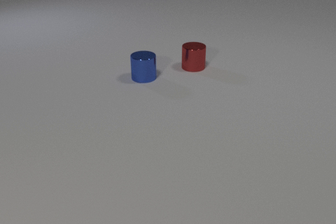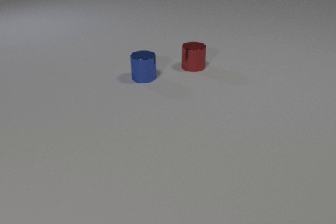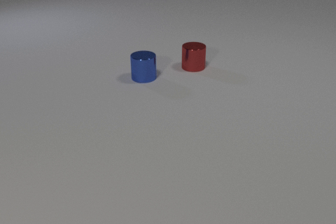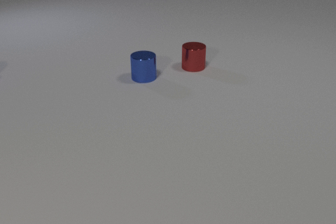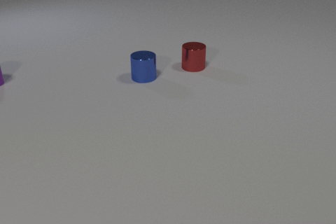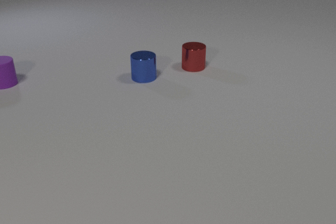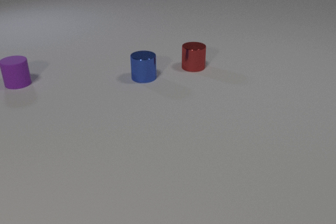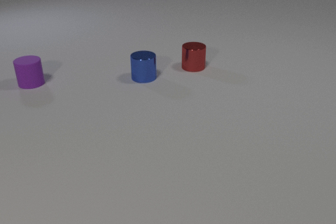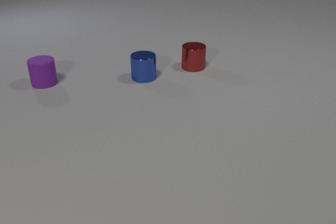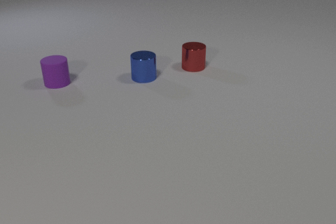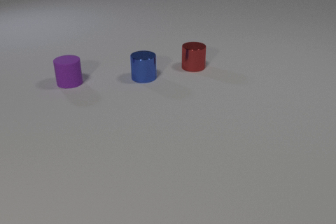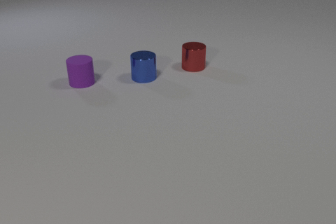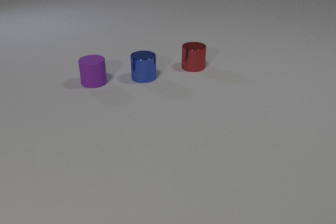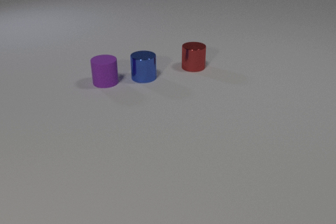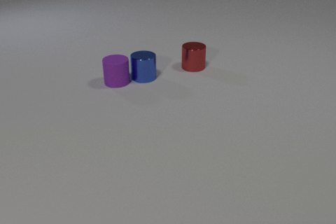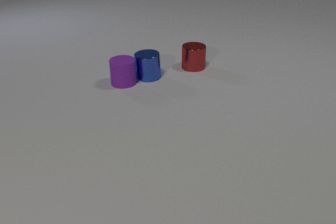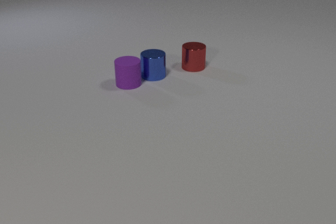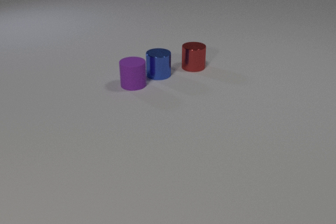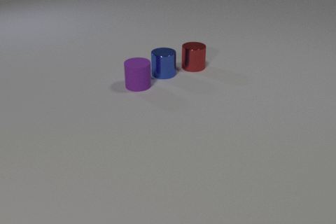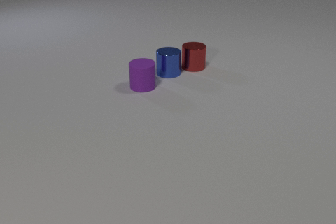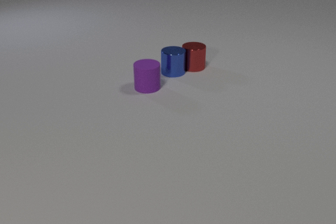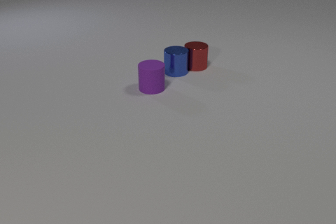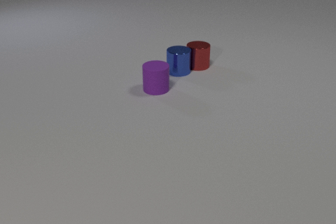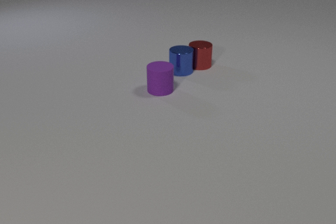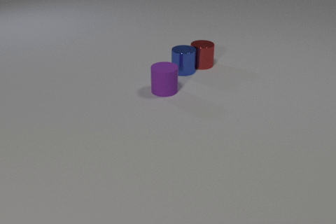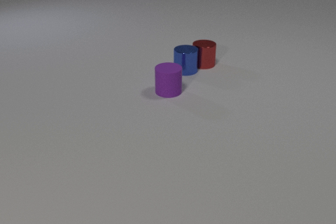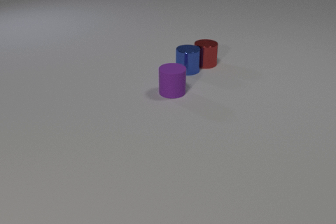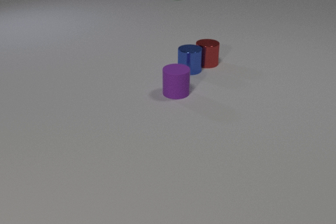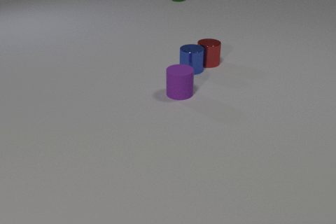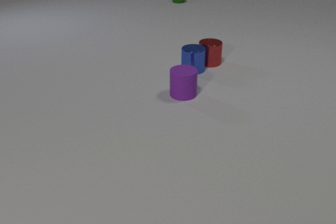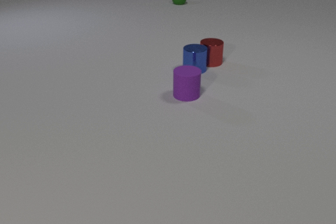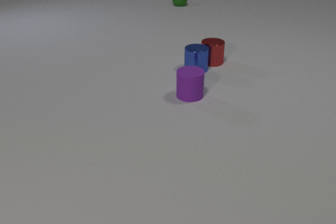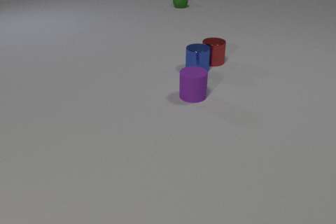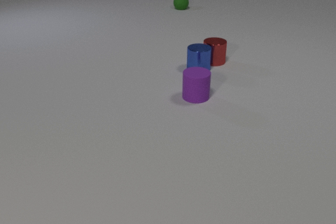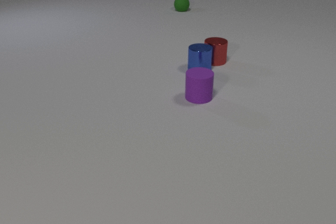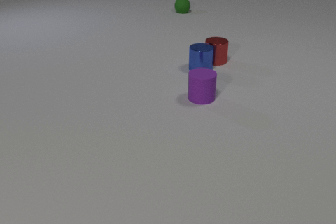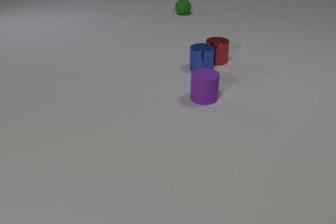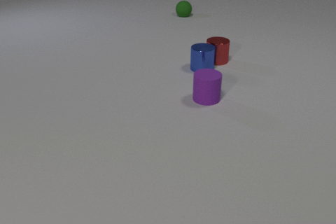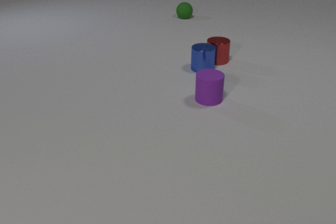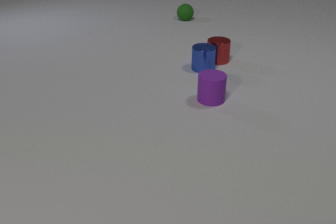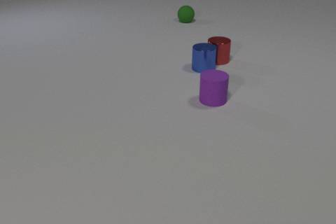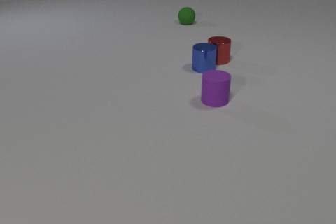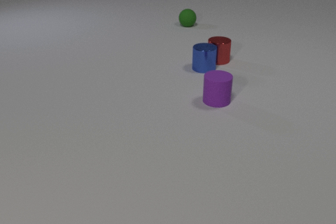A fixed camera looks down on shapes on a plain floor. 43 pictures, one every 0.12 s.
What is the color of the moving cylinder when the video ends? purple.
Are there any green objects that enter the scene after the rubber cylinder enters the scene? yes.
What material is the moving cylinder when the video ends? rubber.
0.00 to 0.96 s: The purple rubber cylinder comes in at the left edge, slides to the right.
0.96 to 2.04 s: The purple rubber cylinder slides to the right. The blue metal cylinder slides to the right. The purple rubber cylinder and the blue metal cylinder collide.
2.04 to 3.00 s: The purple rubber cylinder slides to the right and toward the camera. The blue metal cylinder slides to the right and away from the camera. The red metal cylinder slides to the right and away from the camera. The blue metal cylinder and the red metal cylinder collide.
3.00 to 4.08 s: The purple rubber cylinder slides to the right. The blue metal cylinder slides to the right. The red metal cylinder slides to the right and away from the camera. The green rubber sphere comes in at the top edge, rolls toward the camera.
4.08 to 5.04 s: The purple rubber cylinder slides to the right. The green rubber sphere rolls toward the camera.
